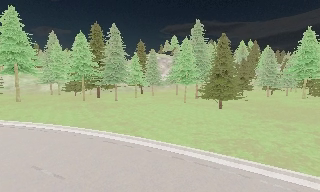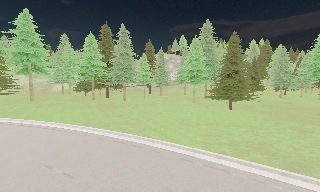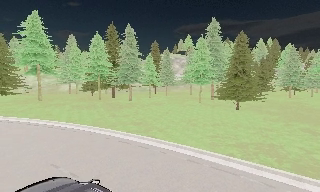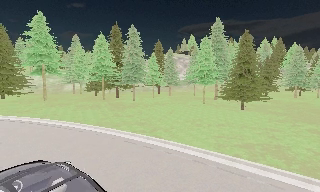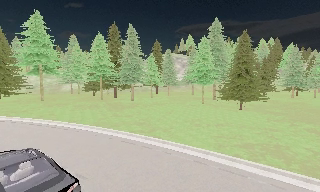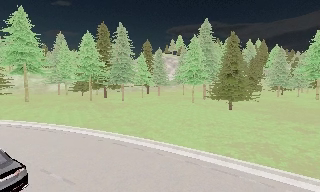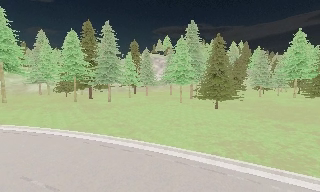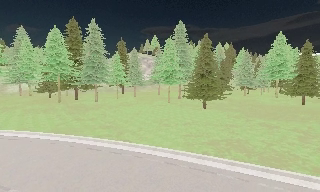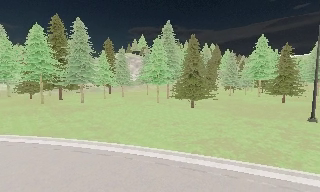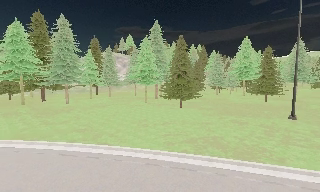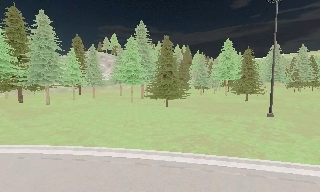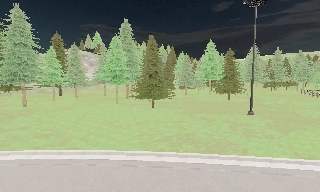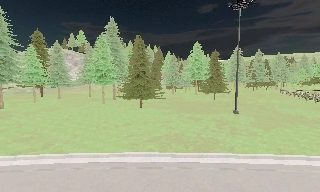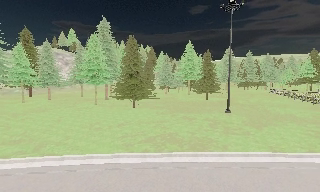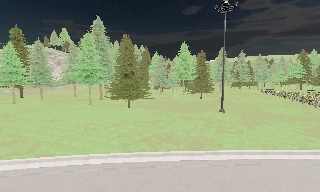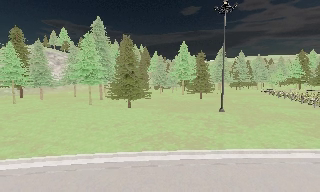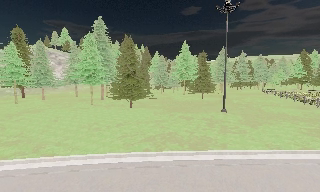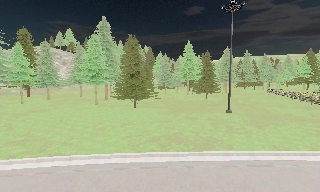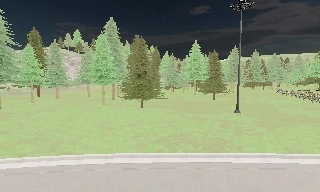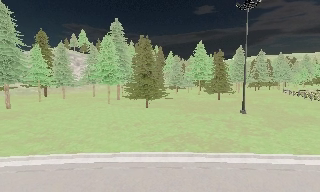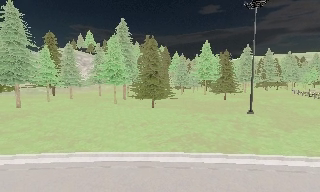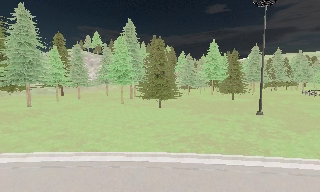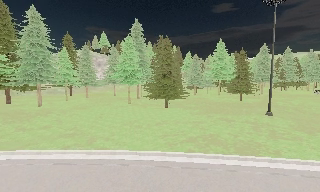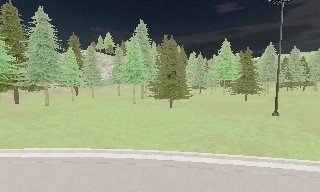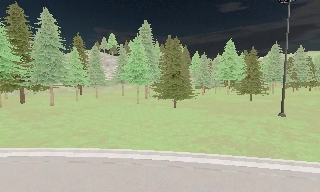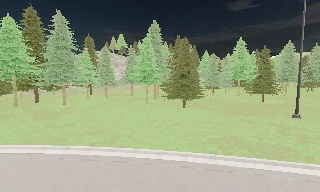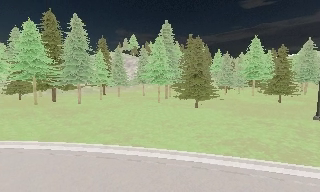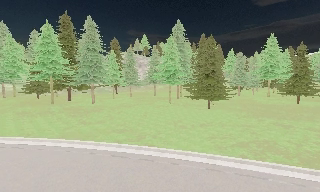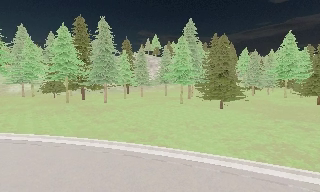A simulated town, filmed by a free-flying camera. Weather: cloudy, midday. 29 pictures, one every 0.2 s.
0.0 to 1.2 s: The camera travels forward, about 0.5 m, so what stands in front looms larger.
1.2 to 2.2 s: The scene slides to the left, as the camera pans about 25 degrees to its right.
2.2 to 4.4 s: The camera travels to its left, about 1.5 m, so close, fixed things drift to the right.
4.4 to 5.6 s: The scene slides to the right, as the camera pans about 15 degrees to its left. It travels to its left, about 0.5 m, so close, fixed things drift to the right.
The film runs forward here.
